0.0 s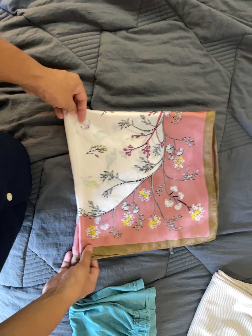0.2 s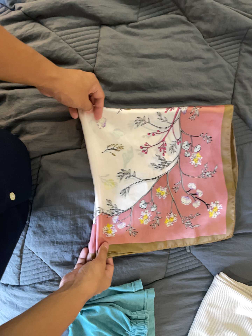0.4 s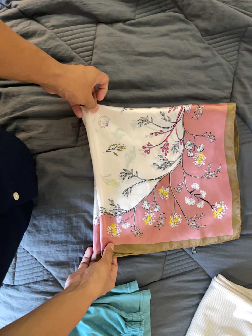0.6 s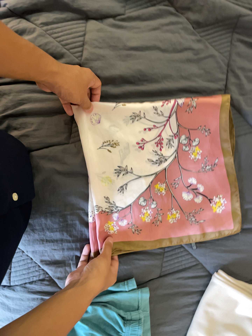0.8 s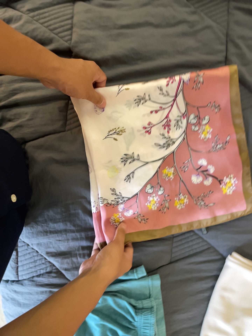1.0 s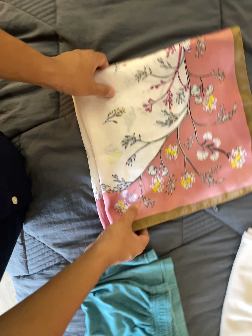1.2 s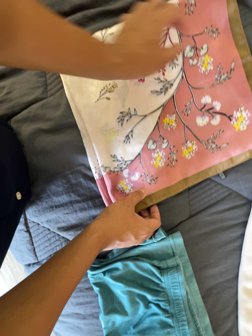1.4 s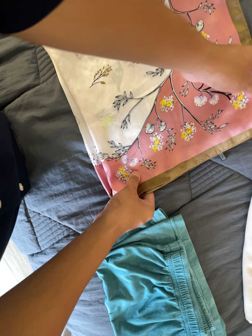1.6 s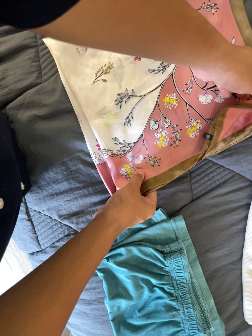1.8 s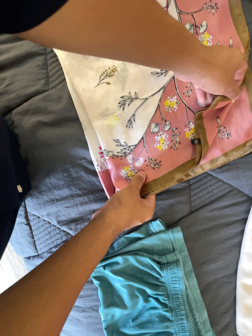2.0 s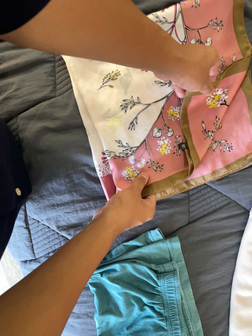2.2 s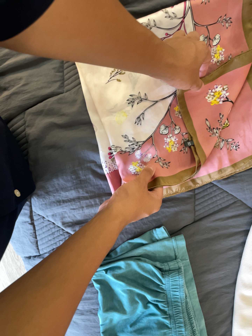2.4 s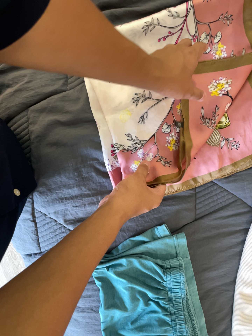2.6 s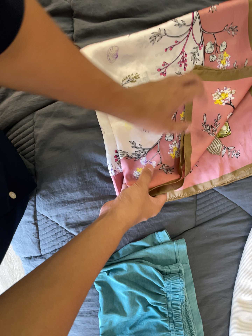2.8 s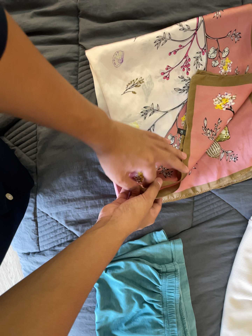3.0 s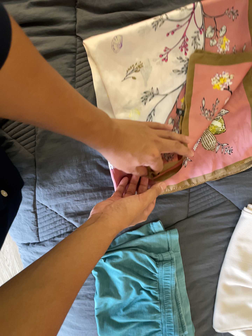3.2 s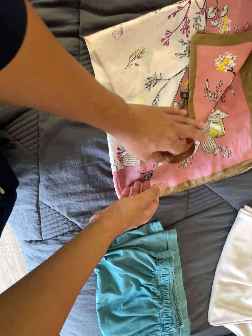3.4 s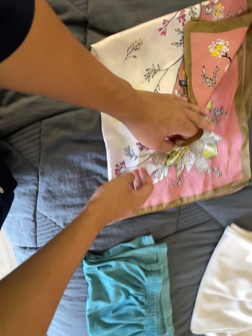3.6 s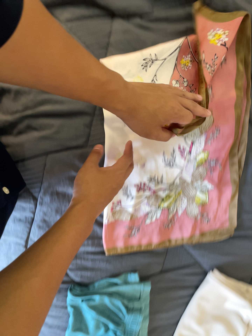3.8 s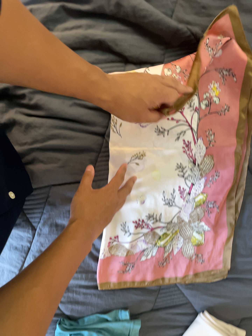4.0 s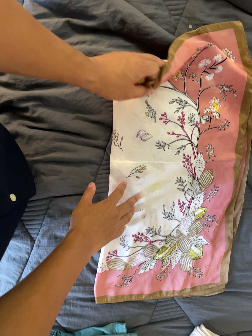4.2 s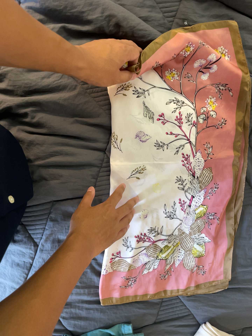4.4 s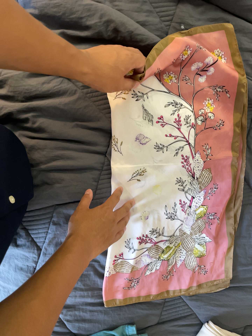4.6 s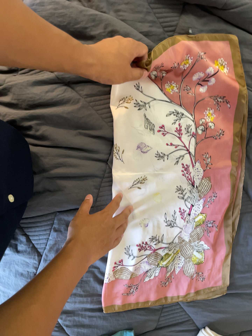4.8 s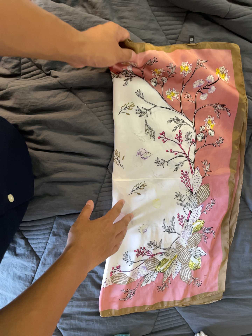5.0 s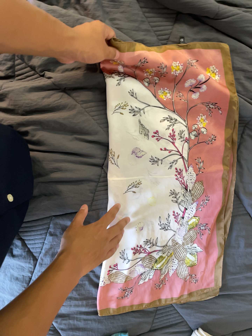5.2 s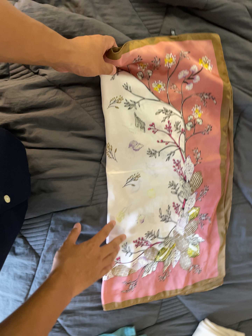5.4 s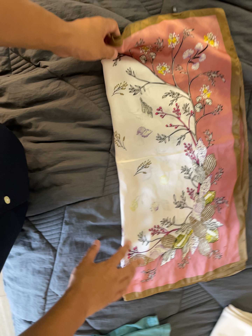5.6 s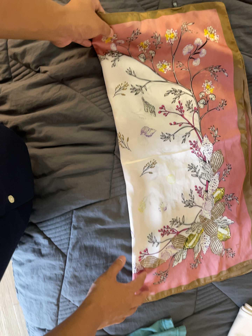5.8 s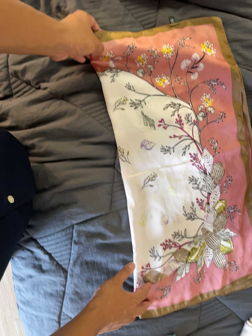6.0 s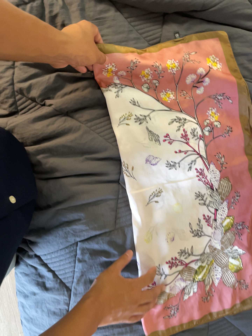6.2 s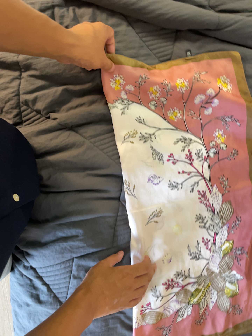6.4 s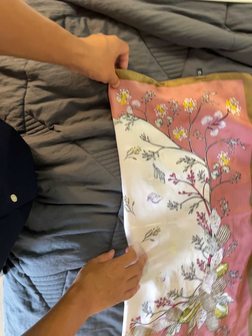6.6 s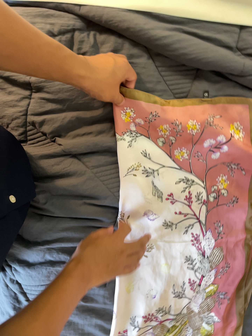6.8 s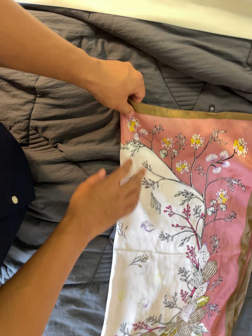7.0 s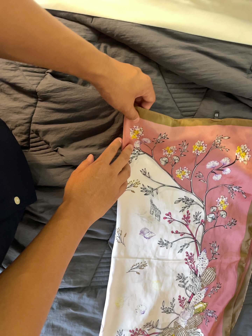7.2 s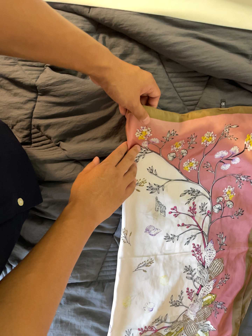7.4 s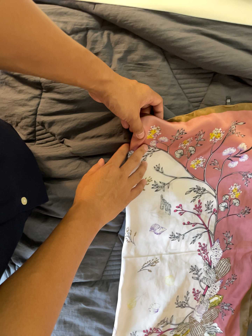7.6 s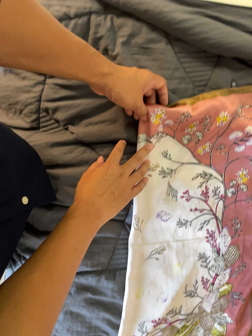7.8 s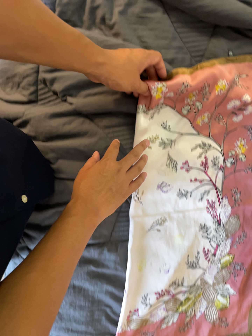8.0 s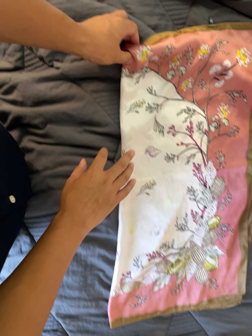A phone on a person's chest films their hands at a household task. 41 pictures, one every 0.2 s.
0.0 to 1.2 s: The camera pans to its left by about 10 degrees. It travels to its right, toward the bottom of its view and forward, about 20 cm. It rolls about its line of sight by about 15 degrees, and the scene rotates counterclockwise.
1.2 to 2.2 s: The camera shifts only a little, or ends up much as it began.
2.2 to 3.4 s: The camera travels toward the top of its view, to its left and backward, about 14 cm.
3.4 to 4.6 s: The camera travels toward the top of its view, backward and to its left, about 18 cm, so close, fixed things drift downward. It rolls about its line of sight by about 10 degrees, and the scene rotates clockwise.
4.6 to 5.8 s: The camera rolls about its line of sight by about 10 degrees, and the scene rotates counterclockwise.
5.8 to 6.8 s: The camera travels toward the top of its view, about 22 cm, so close, fixed things drift downward. It rolls about its line of sight by about 15 degrees, and the scene rotates clockwise.
6.8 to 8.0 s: The camera travels toward the bottom of its view, about 20 cm, so close, fixed things drift upward.
The film runs backward here.
